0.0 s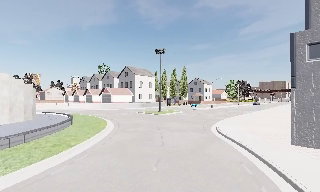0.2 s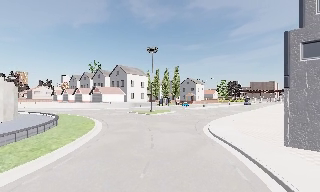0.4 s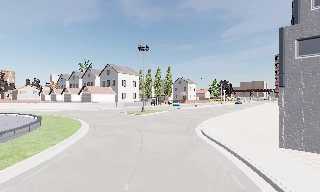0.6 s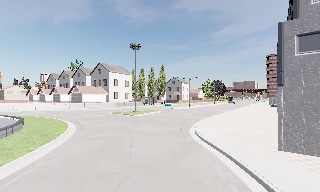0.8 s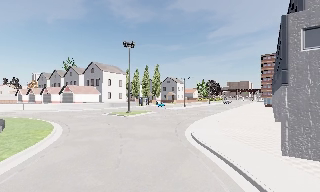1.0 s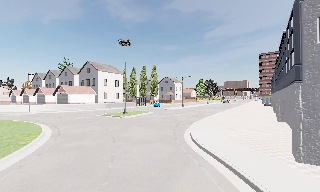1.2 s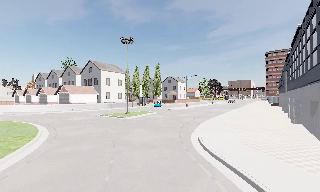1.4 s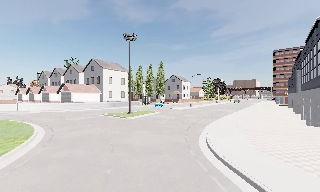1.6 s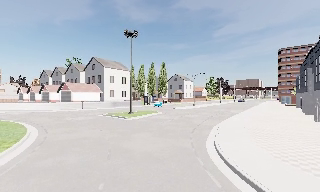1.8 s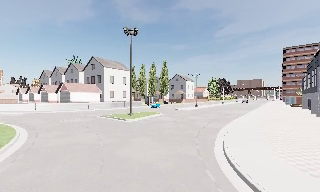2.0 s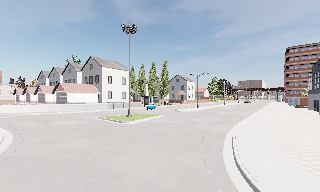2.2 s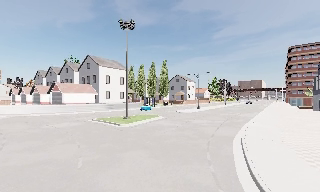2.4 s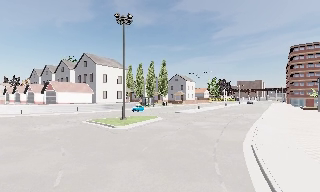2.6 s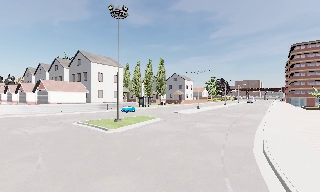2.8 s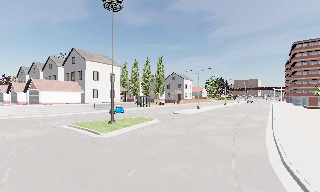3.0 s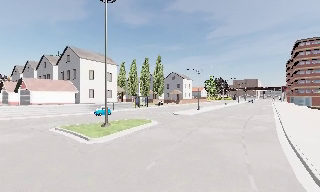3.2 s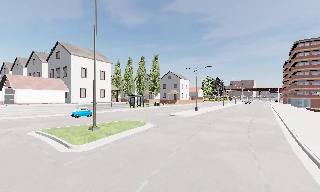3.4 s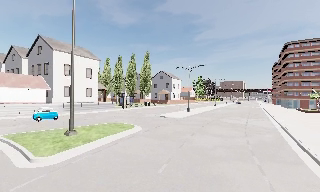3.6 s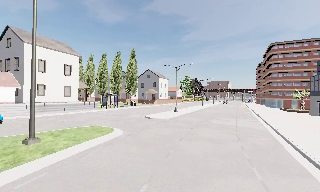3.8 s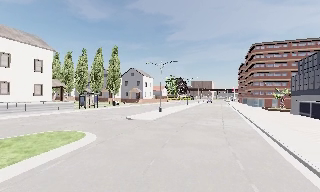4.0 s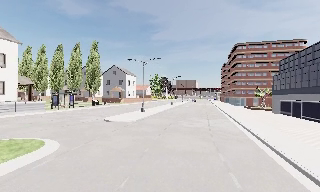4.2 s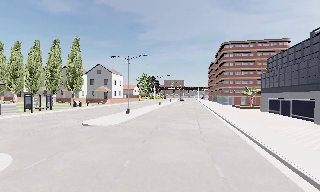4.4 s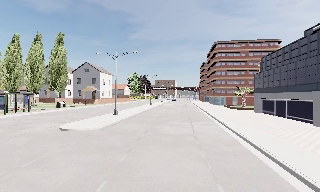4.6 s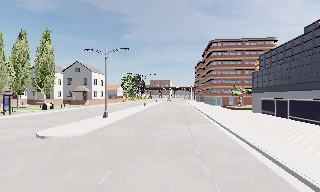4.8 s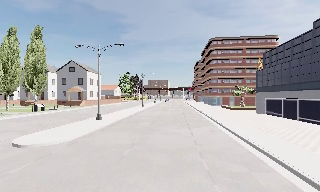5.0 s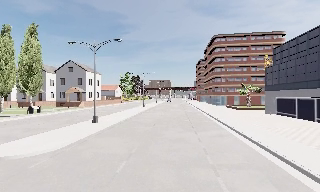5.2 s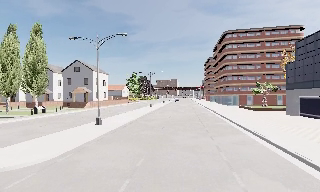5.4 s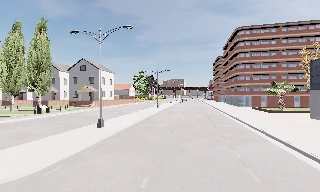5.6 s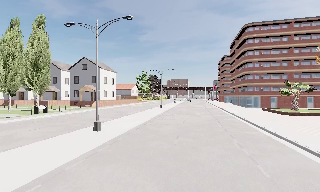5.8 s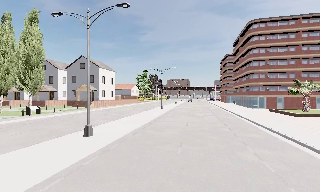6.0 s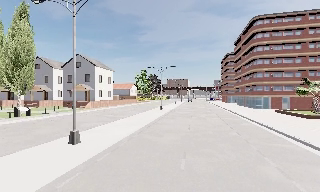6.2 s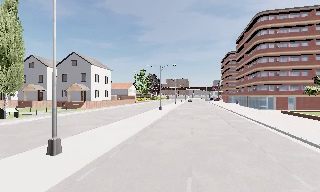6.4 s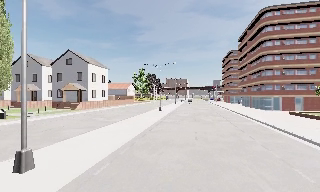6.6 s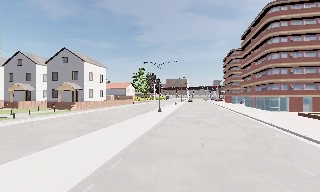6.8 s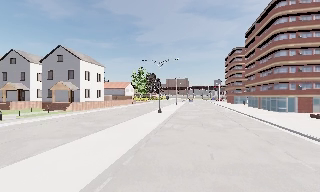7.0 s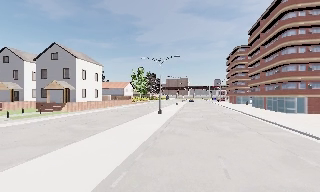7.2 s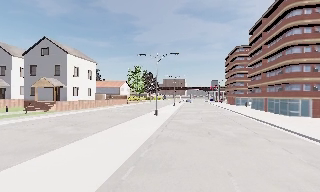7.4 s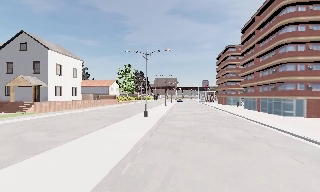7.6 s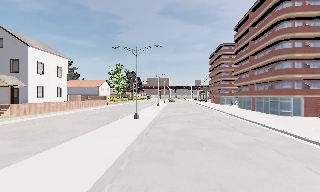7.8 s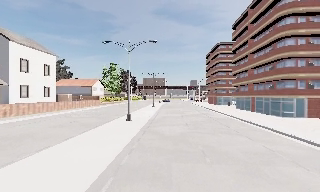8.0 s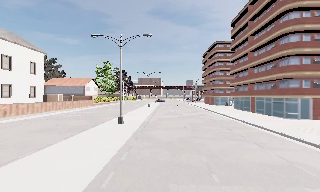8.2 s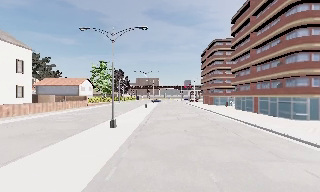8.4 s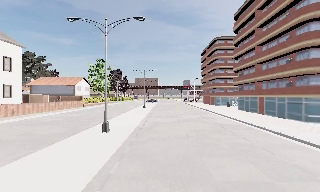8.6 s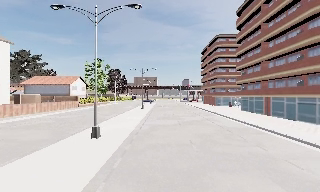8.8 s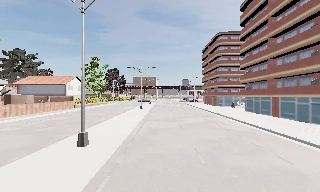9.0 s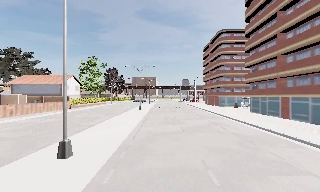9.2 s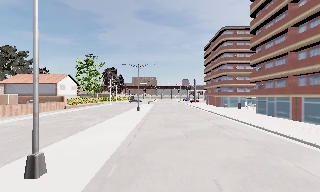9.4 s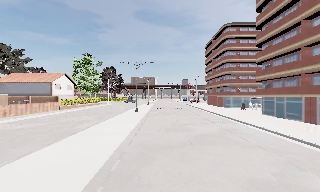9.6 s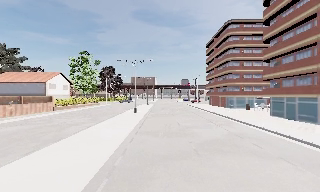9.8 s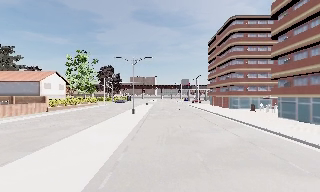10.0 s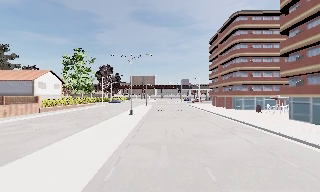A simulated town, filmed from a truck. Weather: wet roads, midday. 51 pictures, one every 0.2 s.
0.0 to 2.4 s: The camera travels forward, about 12 m, so what stands in front looms larger. It gains speed.
2.4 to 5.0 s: The camera swings to its right by about 30 degrees, and the scene slides to the left. It travels forward, about 20 m.
5.0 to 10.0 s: The camera travels forward, about 40 m, so what stands in front looms larger.
The film runs forward here.
